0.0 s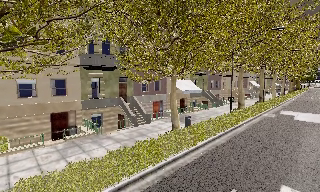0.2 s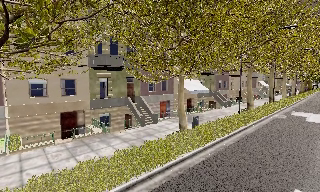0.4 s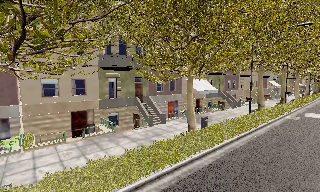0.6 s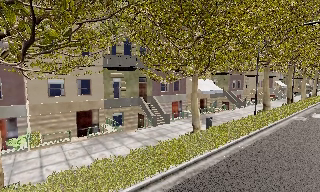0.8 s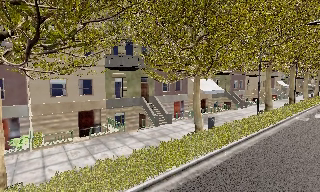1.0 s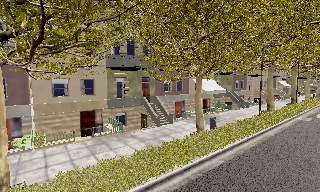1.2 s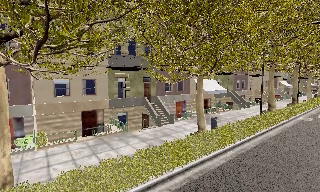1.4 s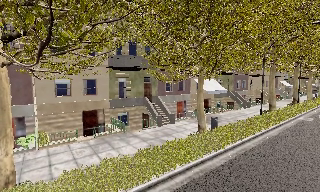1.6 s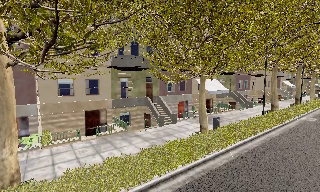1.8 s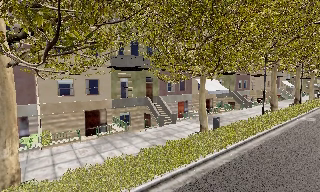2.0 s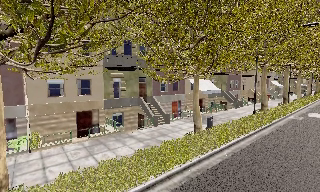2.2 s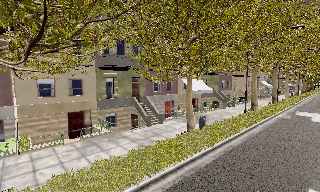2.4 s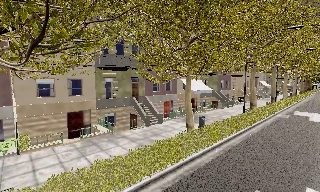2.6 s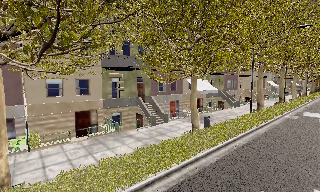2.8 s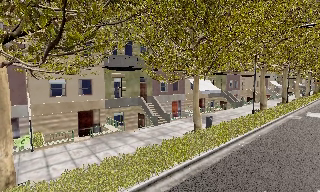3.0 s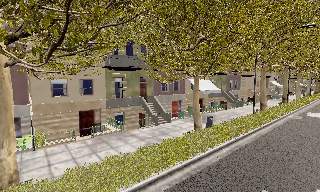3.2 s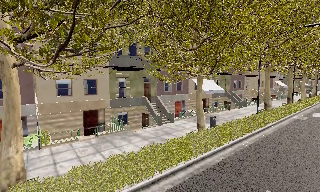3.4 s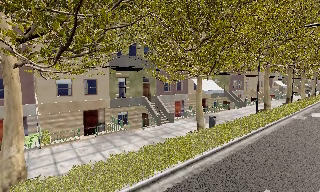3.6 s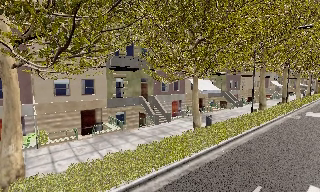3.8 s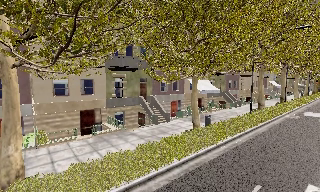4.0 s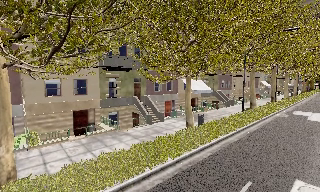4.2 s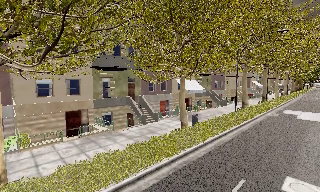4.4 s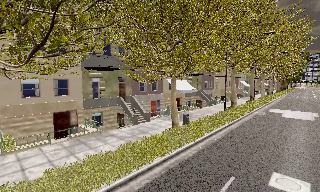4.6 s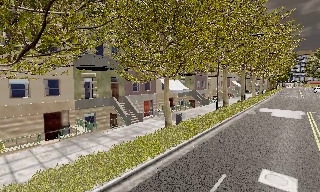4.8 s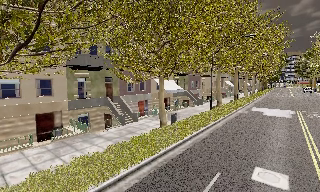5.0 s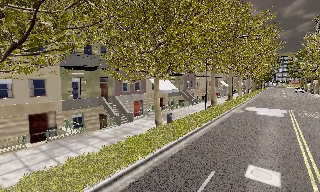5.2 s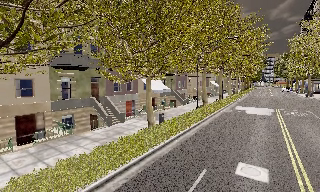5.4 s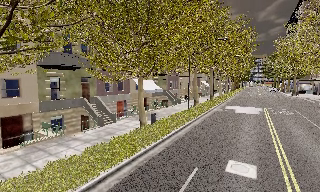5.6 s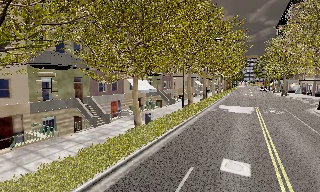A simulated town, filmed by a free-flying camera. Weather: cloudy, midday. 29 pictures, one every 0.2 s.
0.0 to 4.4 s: The camera travels to its left and backward, about 1 m.
4.4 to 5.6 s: The camera pans to its right, which is clockwise from overhead, by about 15 degrees.
The film runs forward here.
